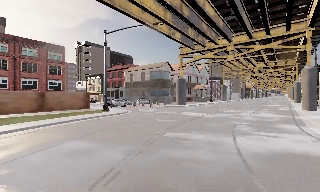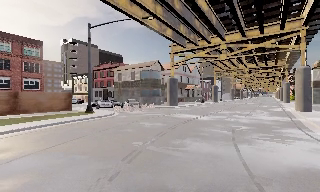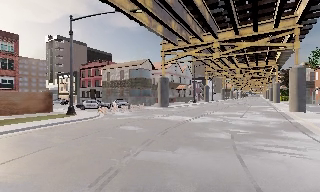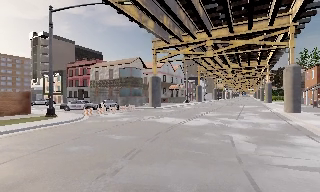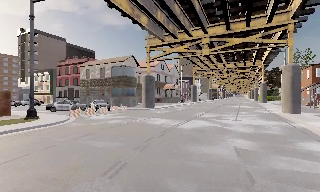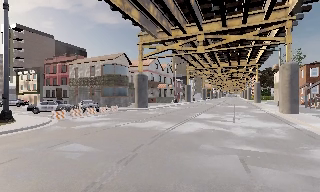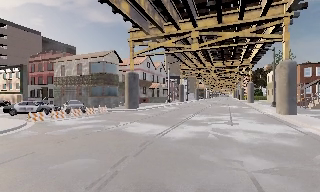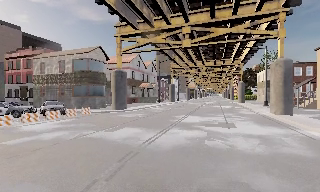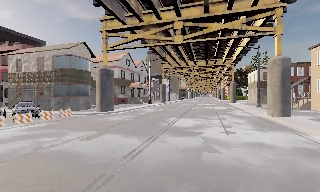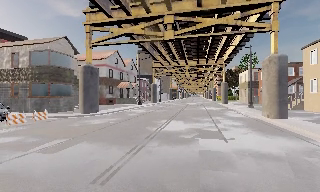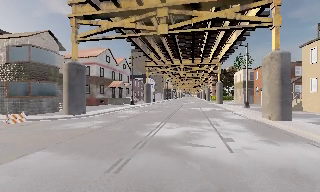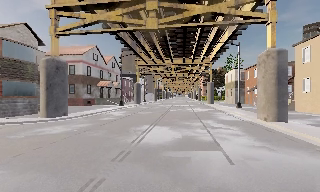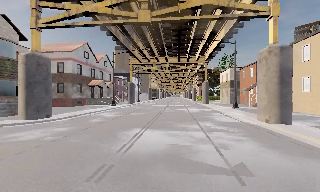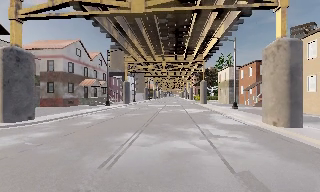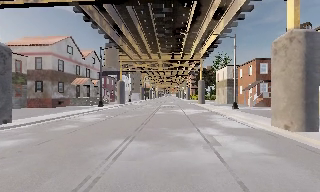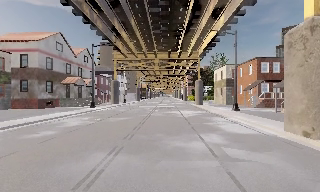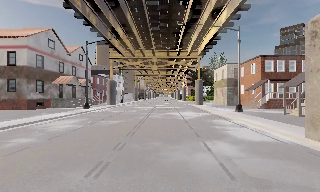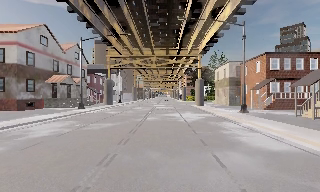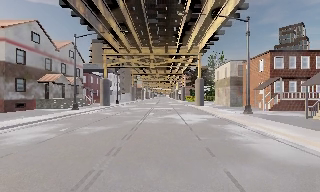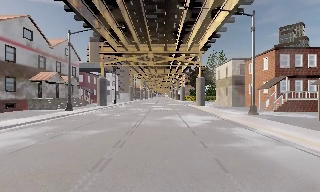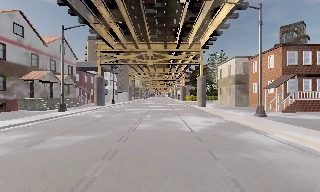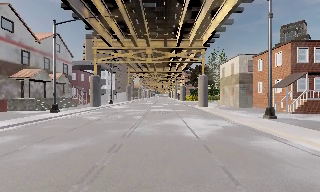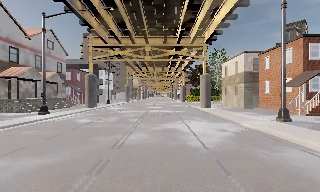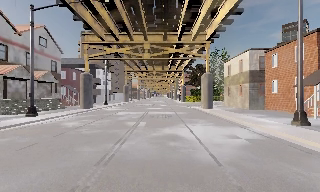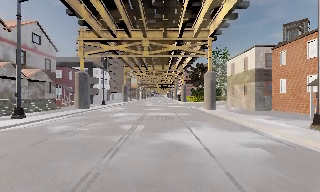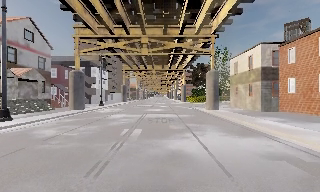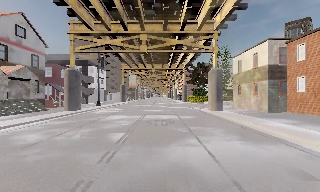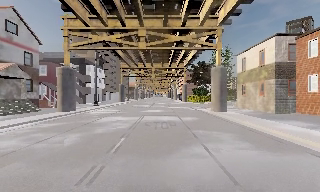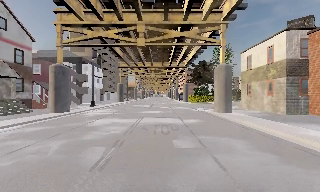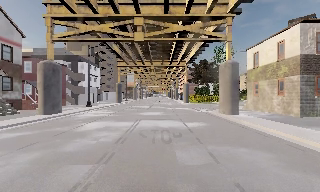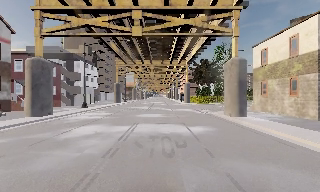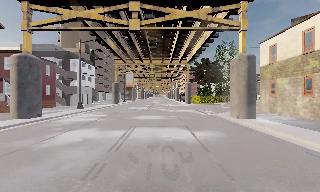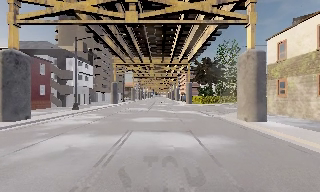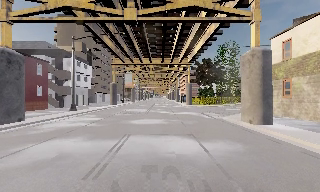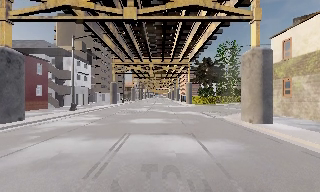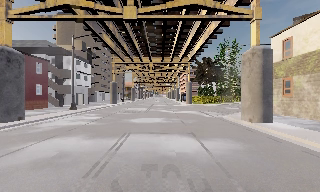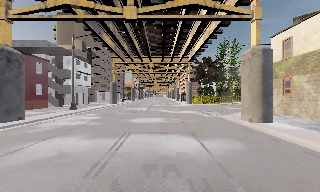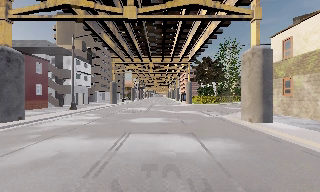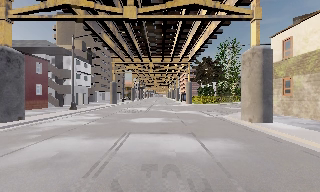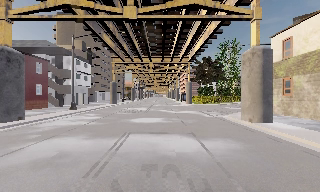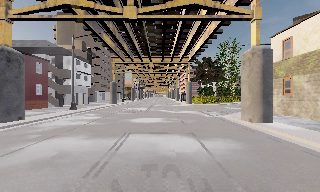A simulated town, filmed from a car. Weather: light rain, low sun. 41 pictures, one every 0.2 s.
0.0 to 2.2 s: The camera pans to its right, which is clockwise from overhead, by about 30 degrees. It travels forward, about 15 m, so what stands in front looms larger.
2.2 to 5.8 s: The camera travels forward, about 25 m, so what stands in front looms larger.
5.8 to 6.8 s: The camera travels forward, about 4.5 m, so what stands in front looms larger. It loses speed.
6.8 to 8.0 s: The camera keeps its place and its aim.
The film runs forward here.
